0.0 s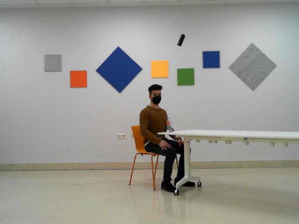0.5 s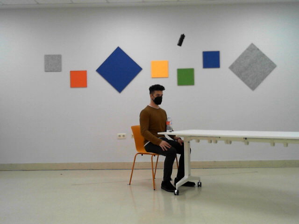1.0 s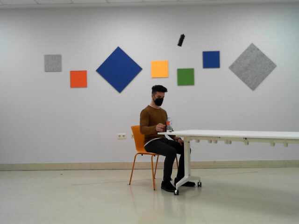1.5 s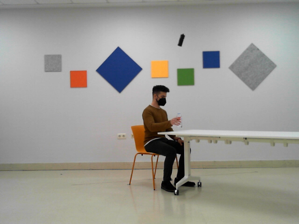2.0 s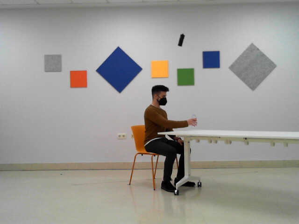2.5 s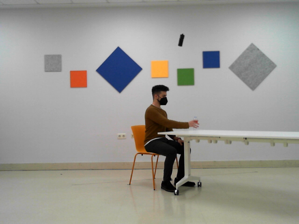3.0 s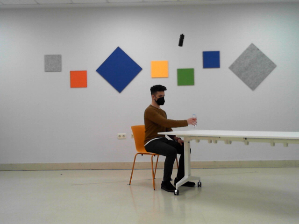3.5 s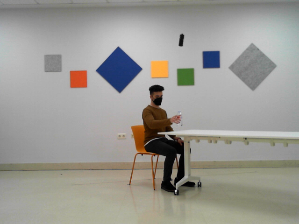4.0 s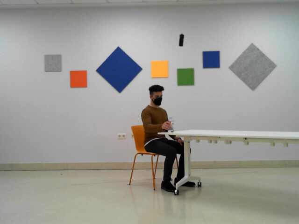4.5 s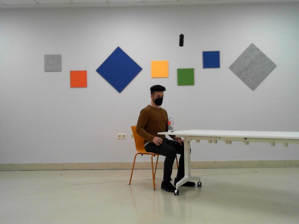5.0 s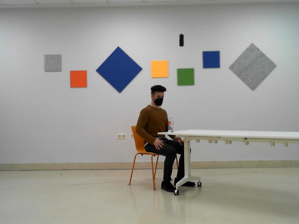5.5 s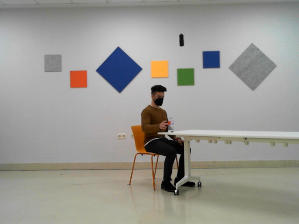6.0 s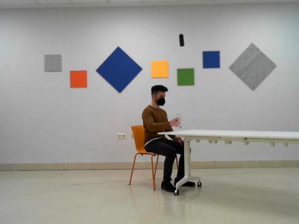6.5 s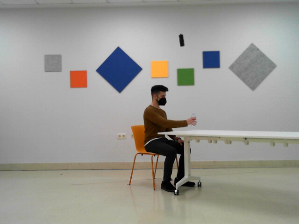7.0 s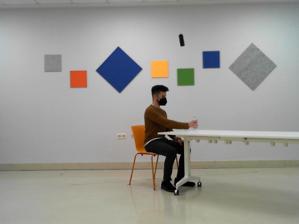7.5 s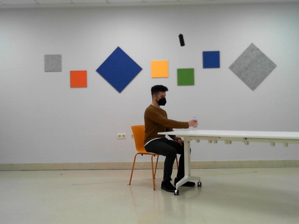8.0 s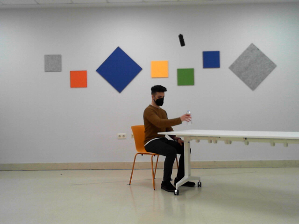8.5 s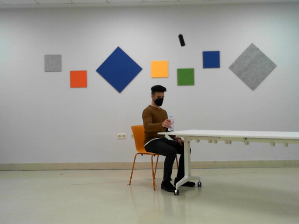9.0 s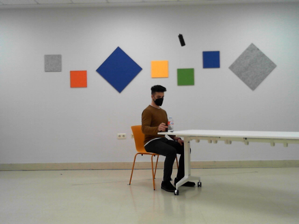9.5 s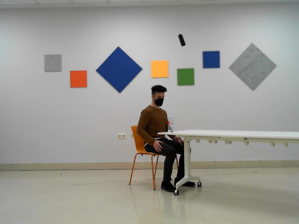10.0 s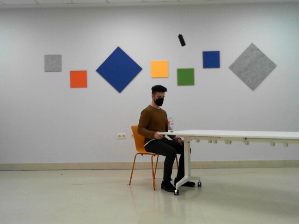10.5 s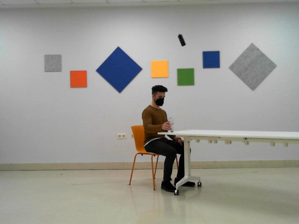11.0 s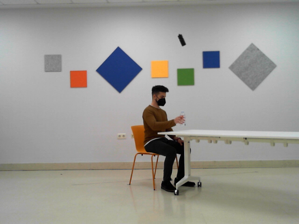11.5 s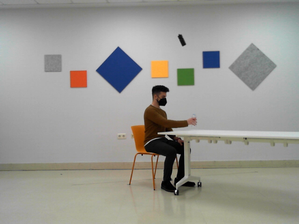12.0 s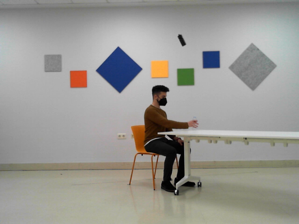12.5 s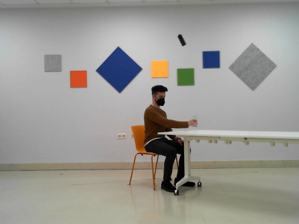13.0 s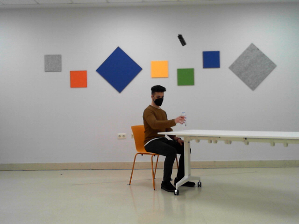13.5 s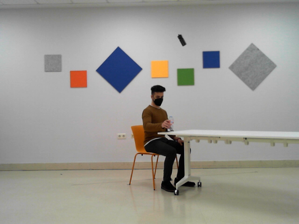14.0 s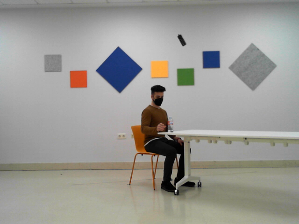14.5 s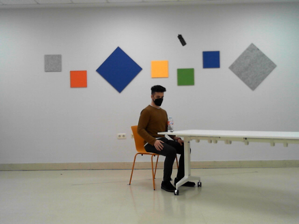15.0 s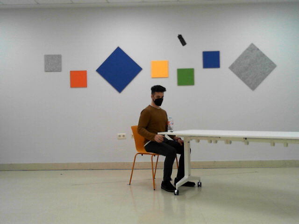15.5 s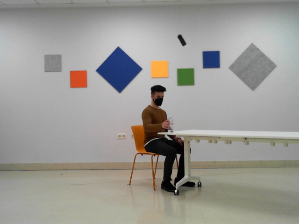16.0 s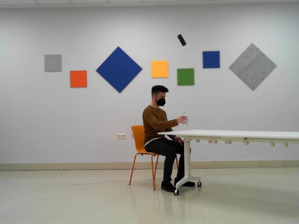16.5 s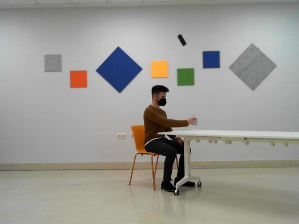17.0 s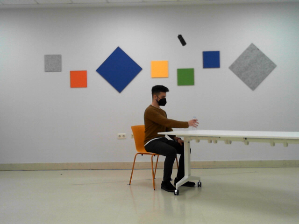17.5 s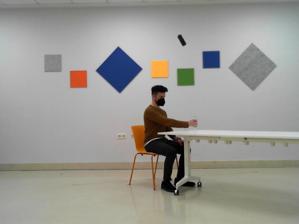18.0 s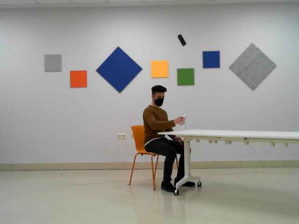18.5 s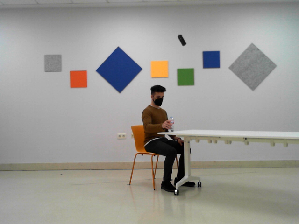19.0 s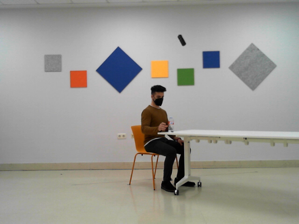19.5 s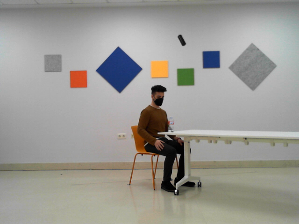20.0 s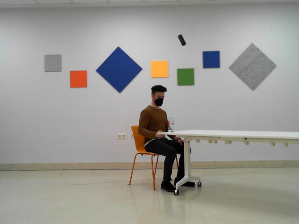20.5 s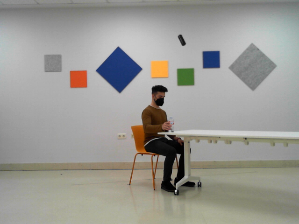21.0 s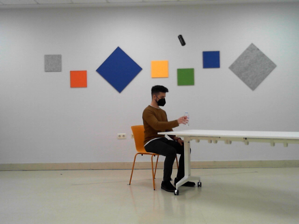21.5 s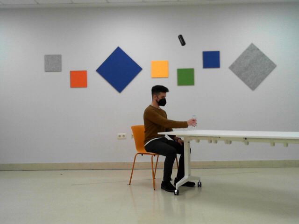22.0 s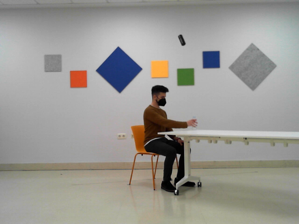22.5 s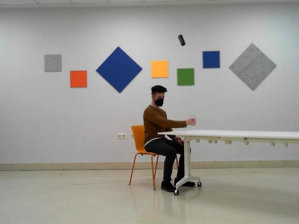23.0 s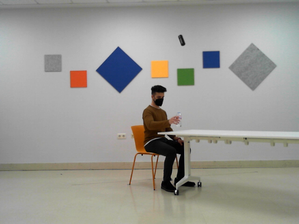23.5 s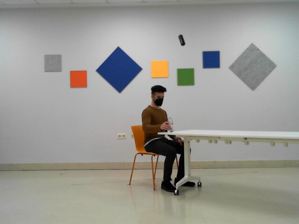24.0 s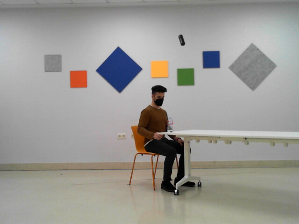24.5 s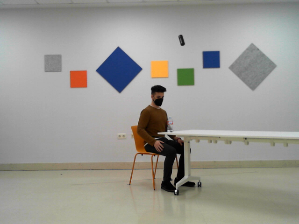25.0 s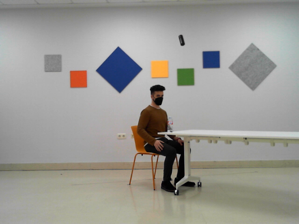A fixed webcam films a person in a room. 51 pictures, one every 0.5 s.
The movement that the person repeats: Move a bottle from side to side, right hand.
